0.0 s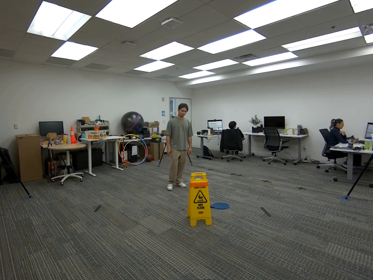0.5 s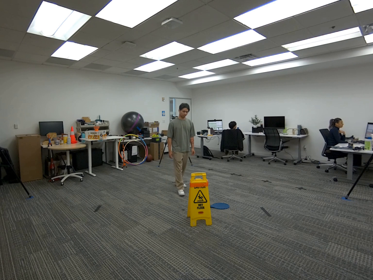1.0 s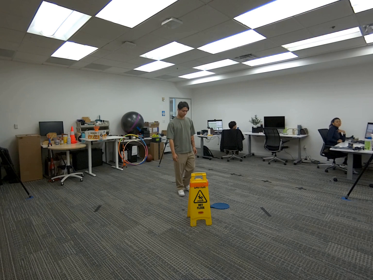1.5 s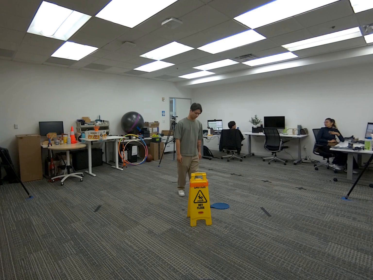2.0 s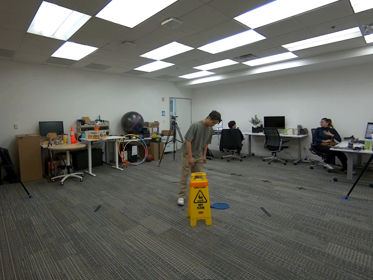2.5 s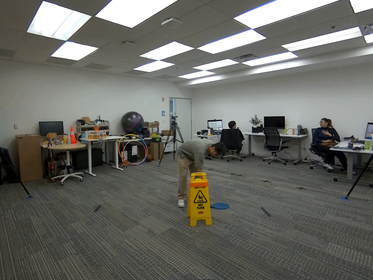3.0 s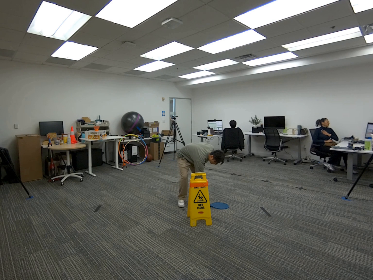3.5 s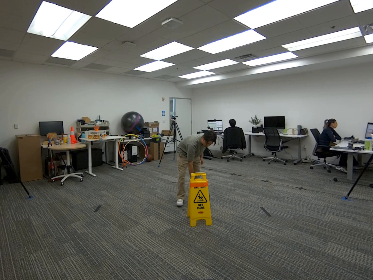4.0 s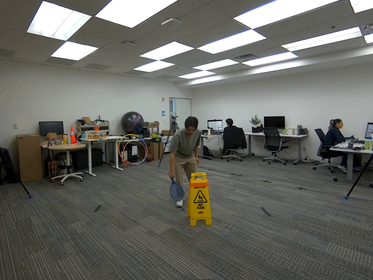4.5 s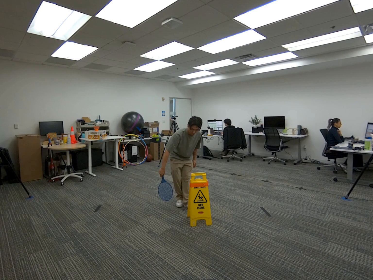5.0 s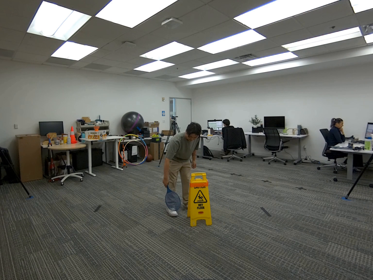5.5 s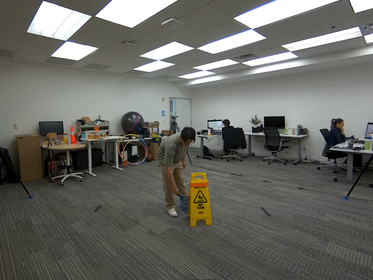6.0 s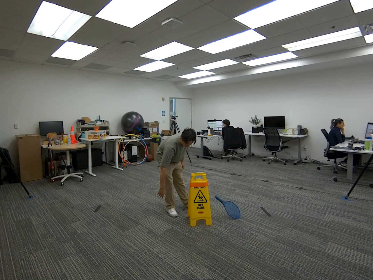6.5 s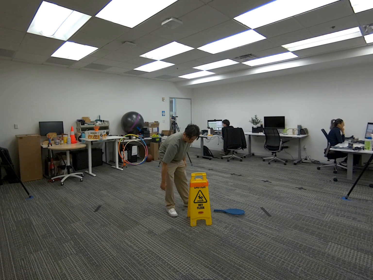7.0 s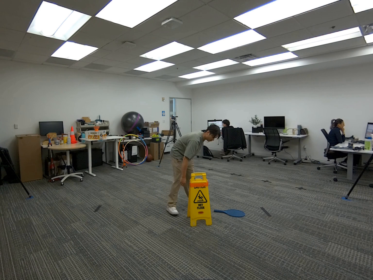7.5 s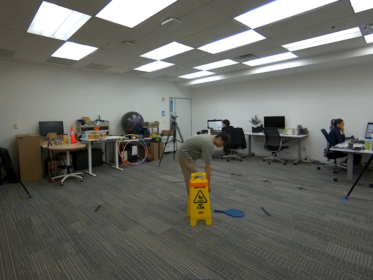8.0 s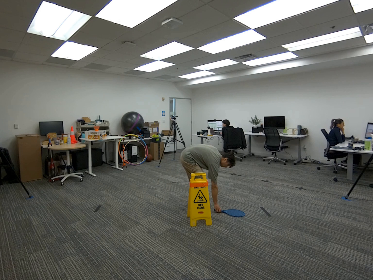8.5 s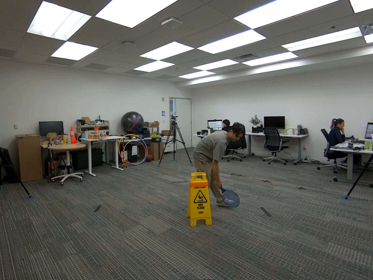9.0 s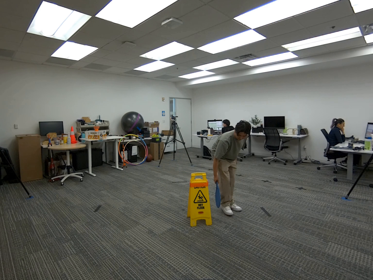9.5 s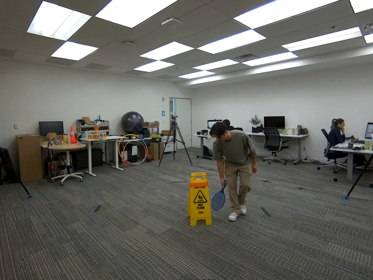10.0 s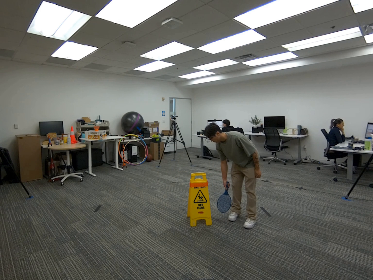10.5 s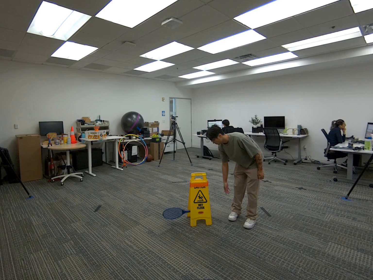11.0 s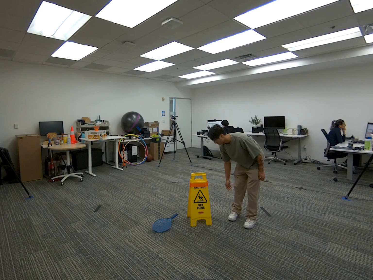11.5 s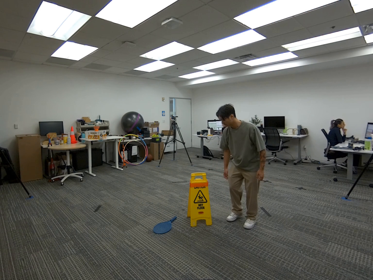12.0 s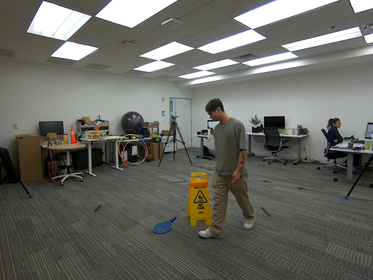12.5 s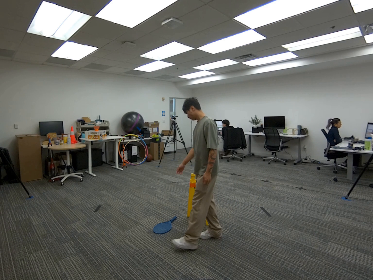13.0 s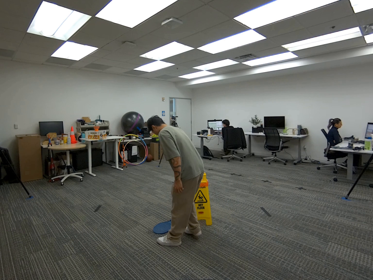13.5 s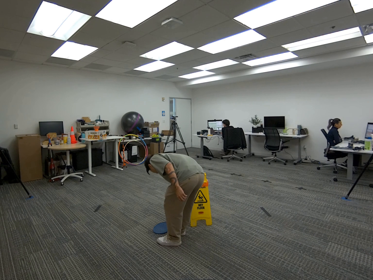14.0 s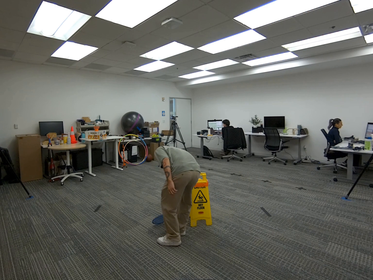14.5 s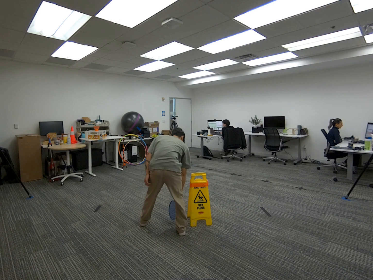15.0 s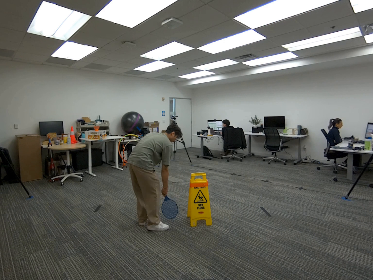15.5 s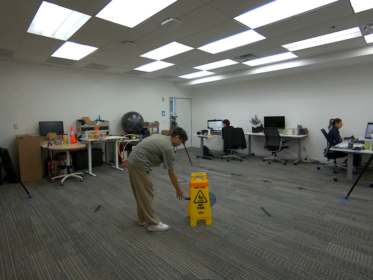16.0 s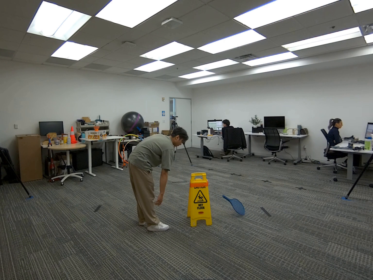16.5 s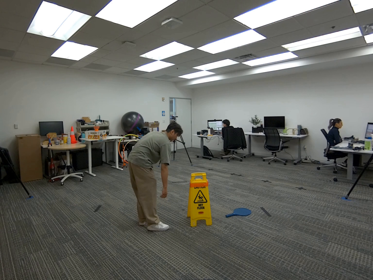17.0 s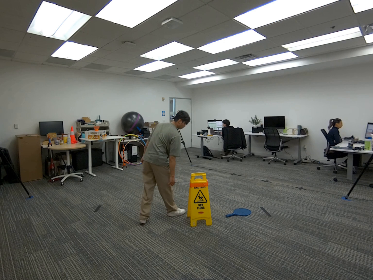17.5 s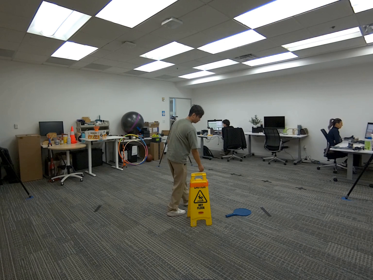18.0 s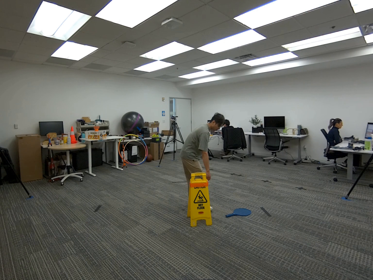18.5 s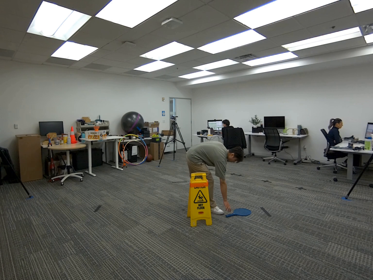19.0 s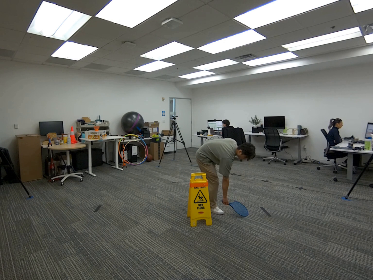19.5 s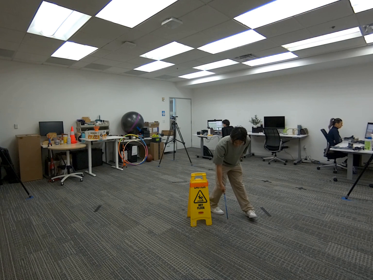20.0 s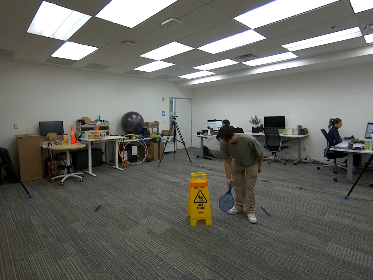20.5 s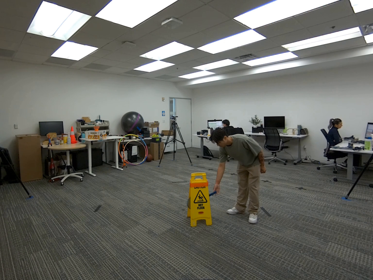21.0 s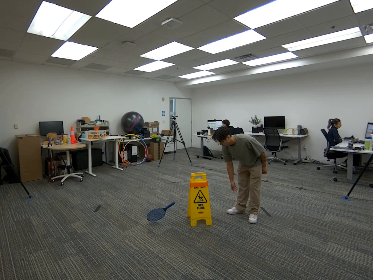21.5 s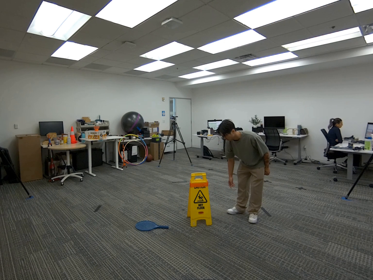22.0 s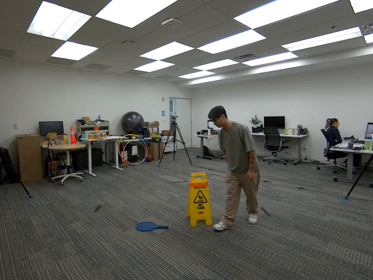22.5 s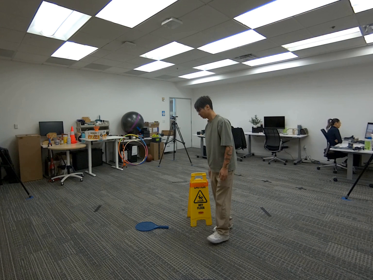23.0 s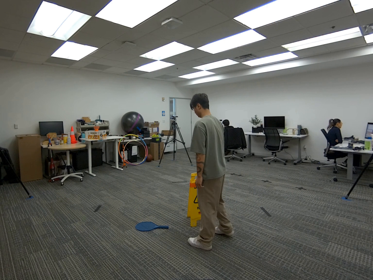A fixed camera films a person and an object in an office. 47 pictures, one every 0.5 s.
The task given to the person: Walk to the tennis racket on the ground and pick it up with your right hand. Walk over to the wet floor sign, bend down, and slide or toss the racket through the opening of the sign. Move to the other side, retrieve the racket, and pass it back through the sign again. Then pick the racket up, walk around to the other side, and place the racket on the ground.
